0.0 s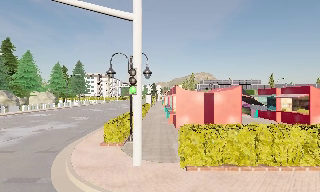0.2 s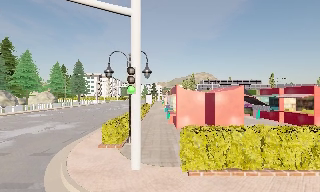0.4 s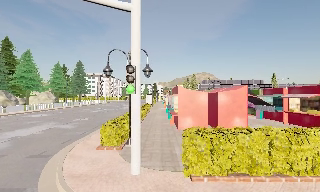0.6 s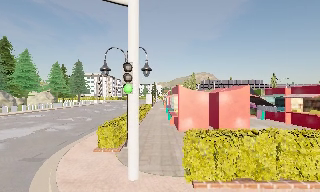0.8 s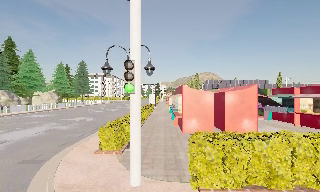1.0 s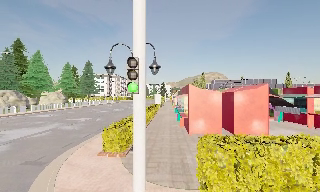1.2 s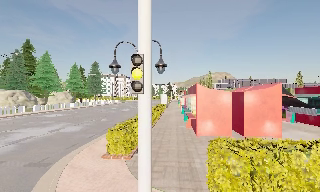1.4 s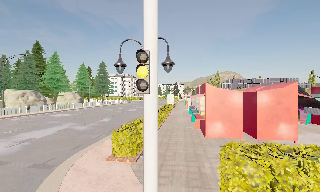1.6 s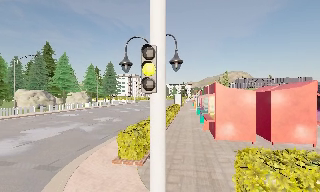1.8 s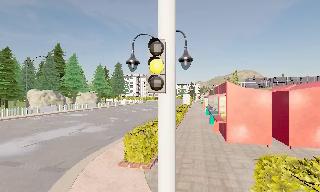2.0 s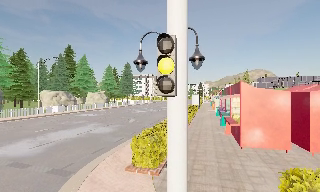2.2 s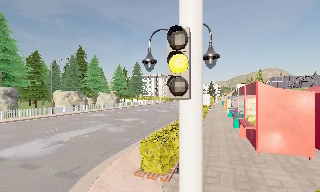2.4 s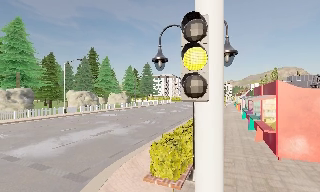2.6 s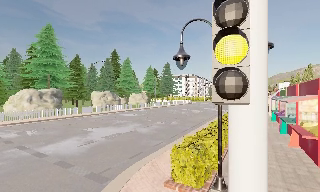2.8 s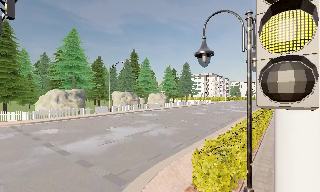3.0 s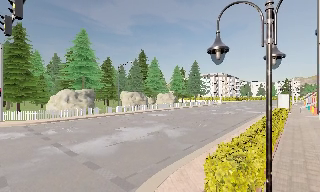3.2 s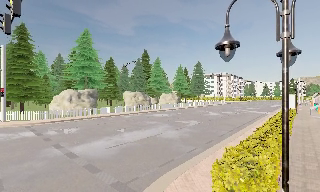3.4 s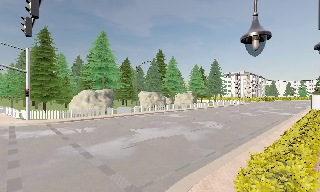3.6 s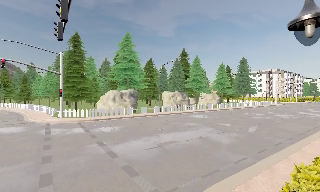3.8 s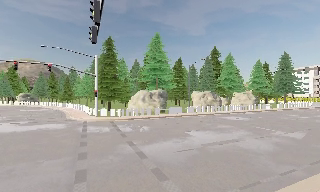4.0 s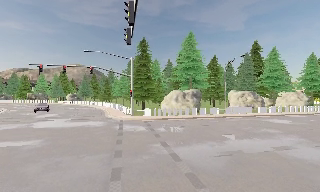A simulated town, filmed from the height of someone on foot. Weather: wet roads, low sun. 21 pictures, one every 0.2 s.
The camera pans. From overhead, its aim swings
counterclockwise.
The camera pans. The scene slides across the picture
to the right.
0.0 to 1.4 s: The camera travels forward, about 2 m, so what stands in front looms larger.
1.4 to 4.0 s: The camera swings to its left by about 70 degrees, and the scene slides to the right. It travels forward, about 4 m.
The film runs forward here.
